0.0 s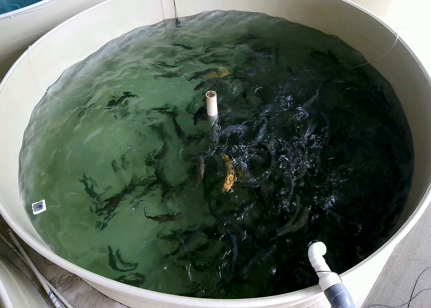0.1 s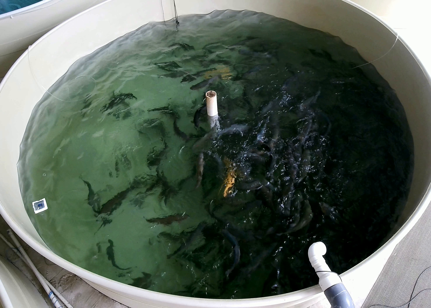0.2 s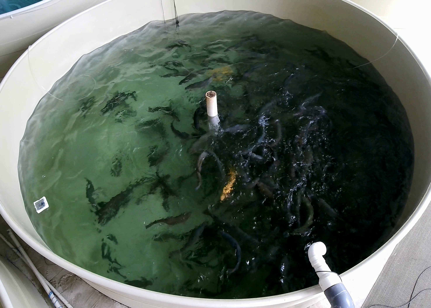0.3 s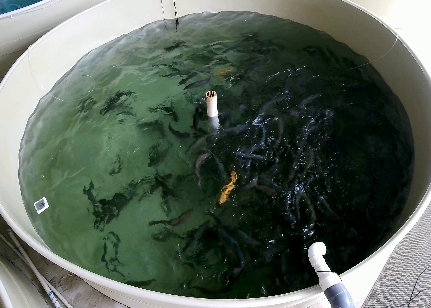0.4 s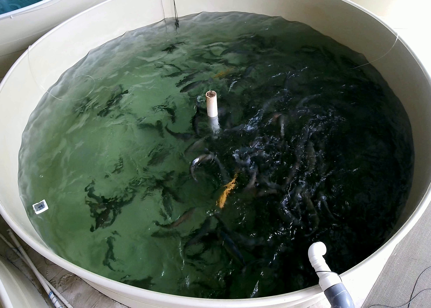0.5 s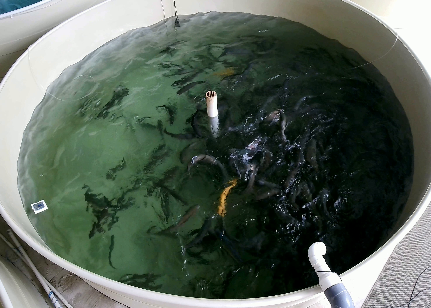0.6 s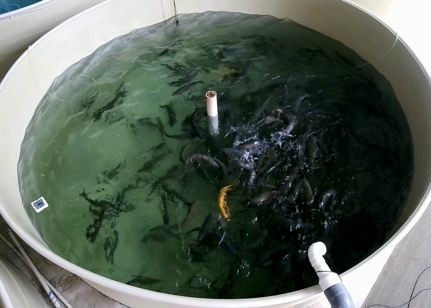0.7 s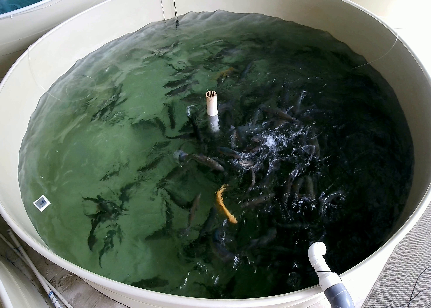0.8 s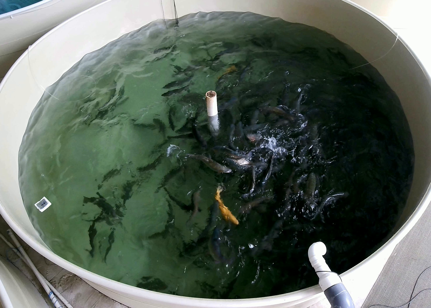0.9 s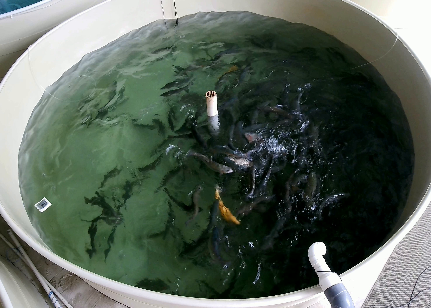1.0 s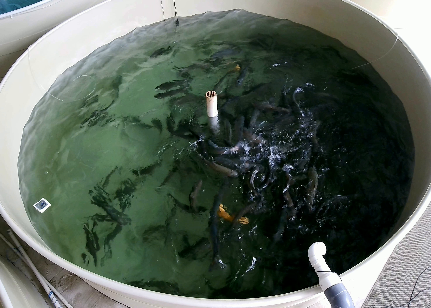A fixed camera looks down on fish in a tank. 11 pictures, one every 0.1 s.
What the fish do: Weak feeding.
